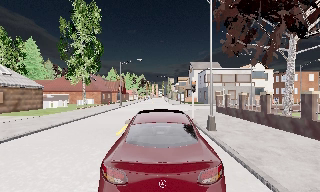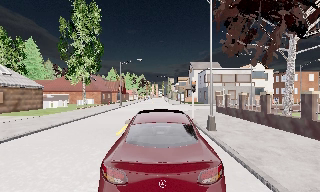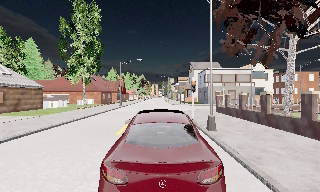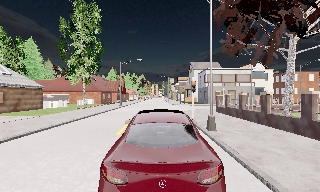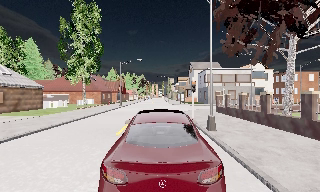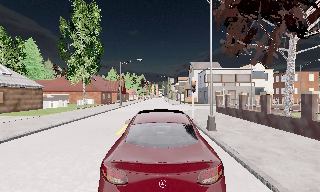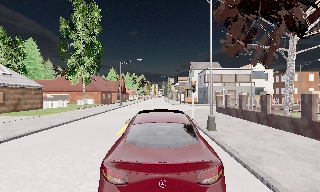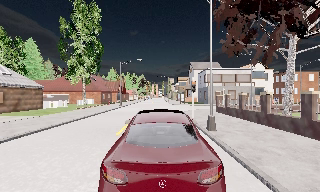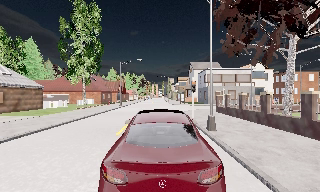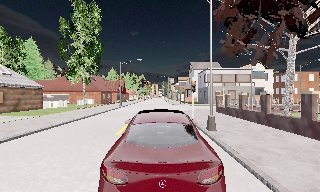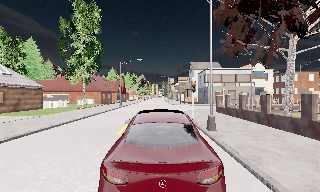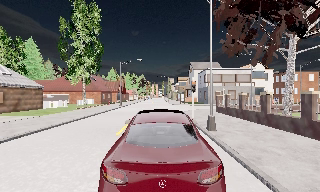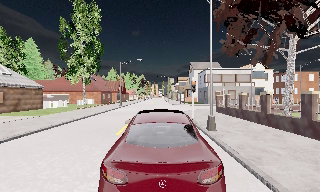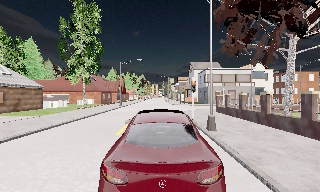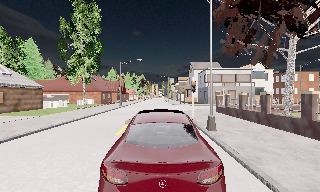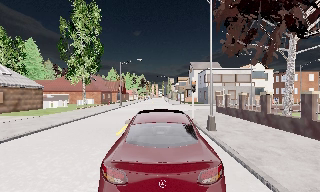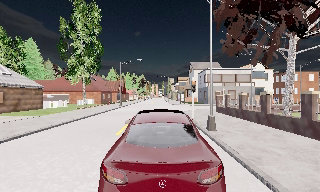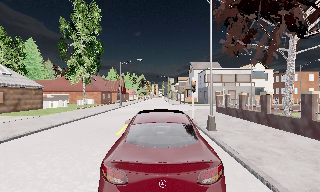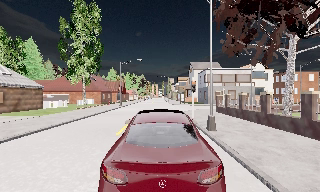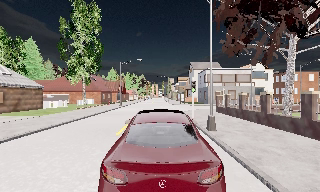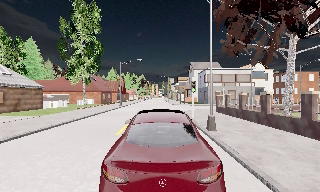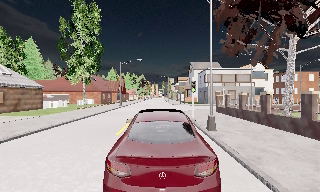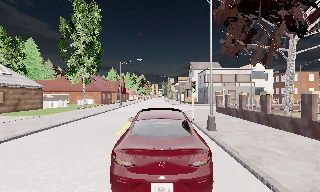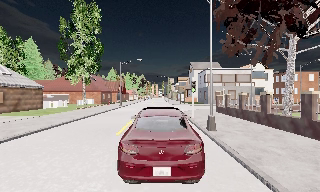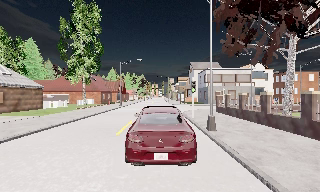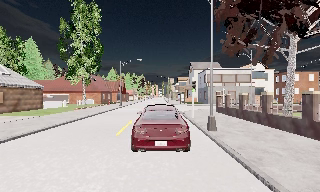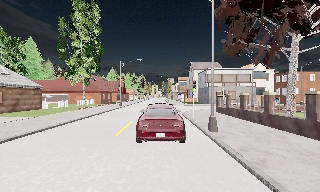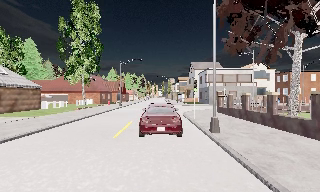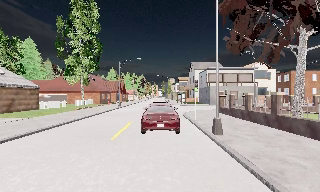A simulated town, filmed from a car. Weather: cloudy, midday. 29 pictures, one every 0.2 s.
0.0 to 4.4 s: The camera keeps its place and its aim.
4.4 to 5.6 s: The camera travels forward, about 1 m, so what stands in front looms larger. It gains speed.
The film runs forward here.
